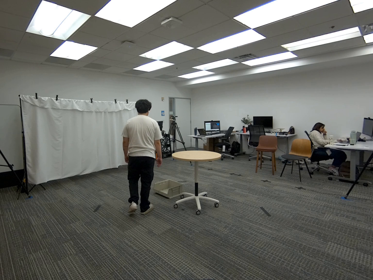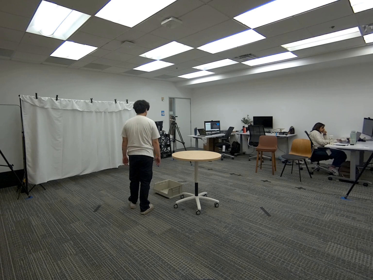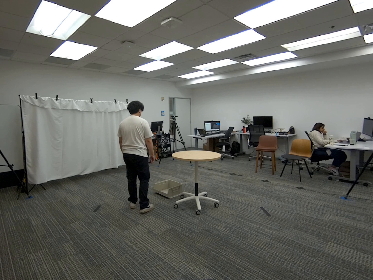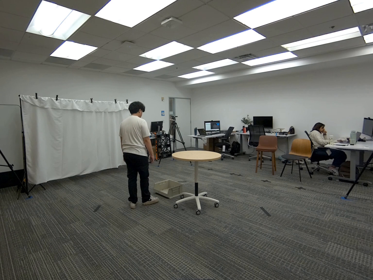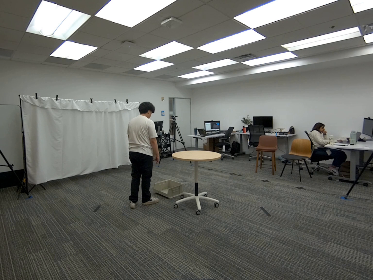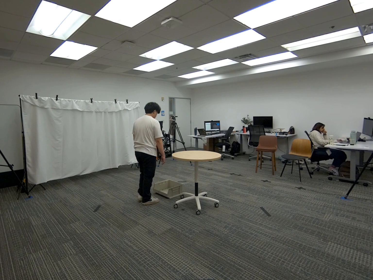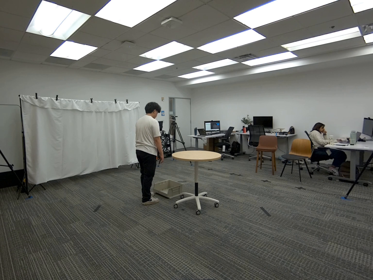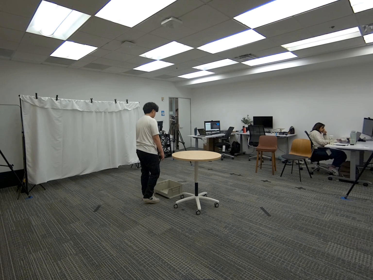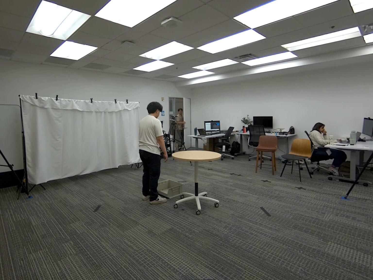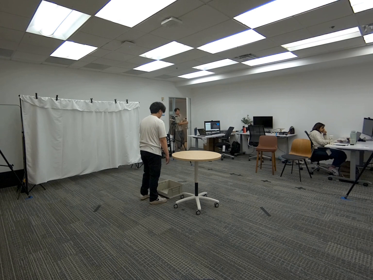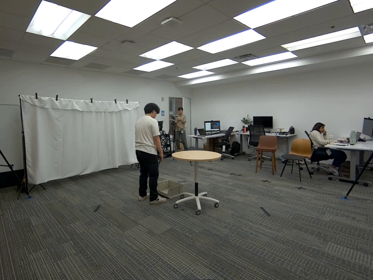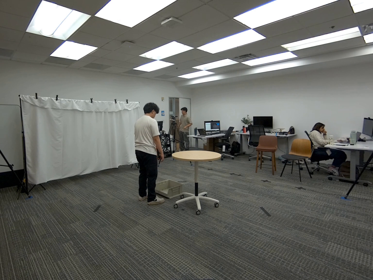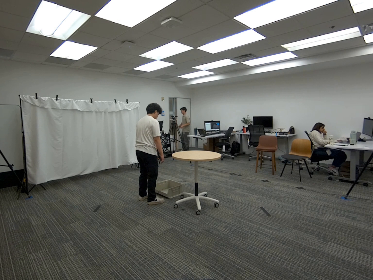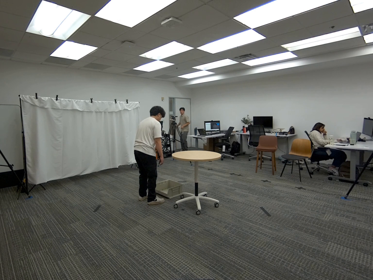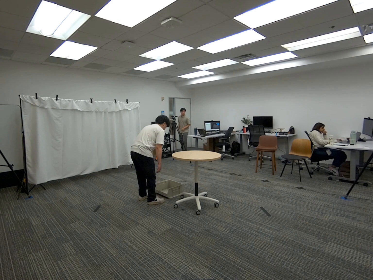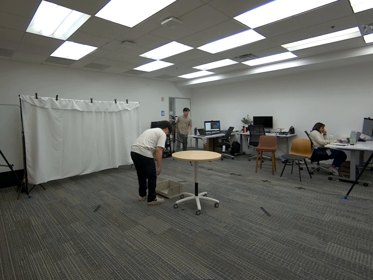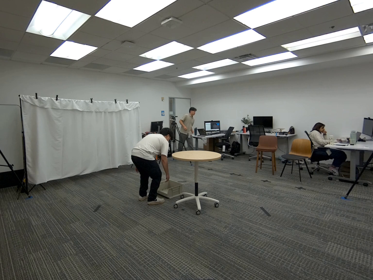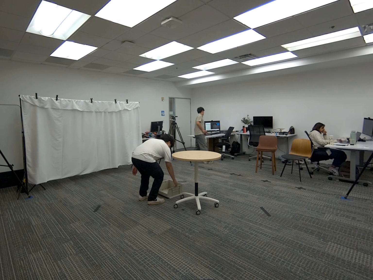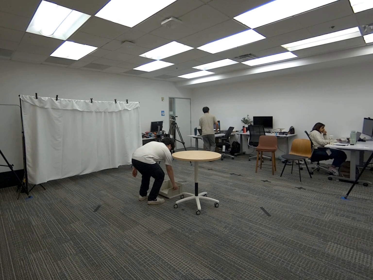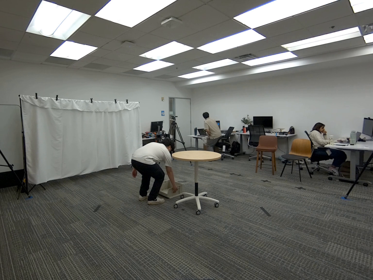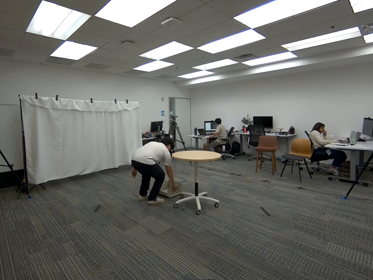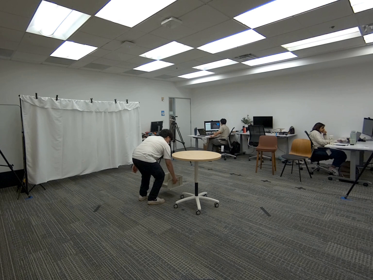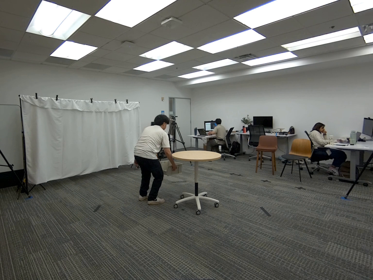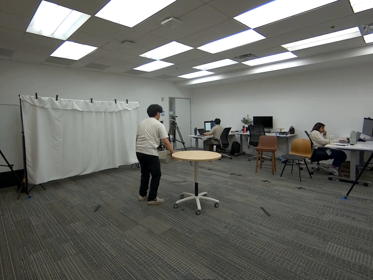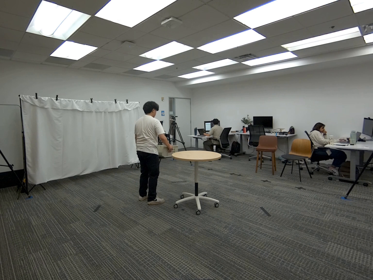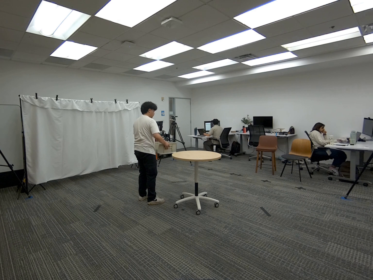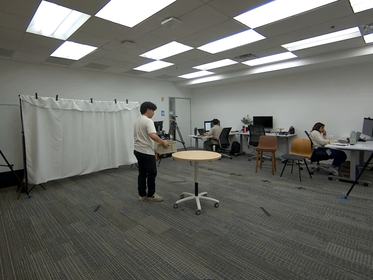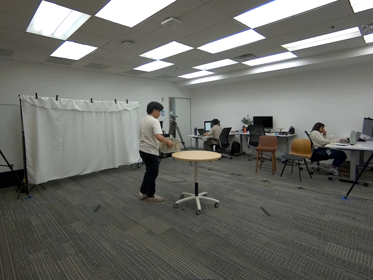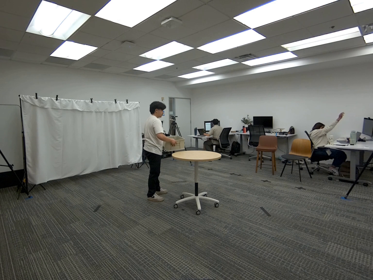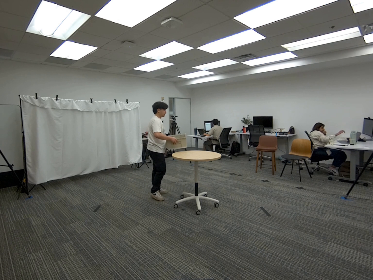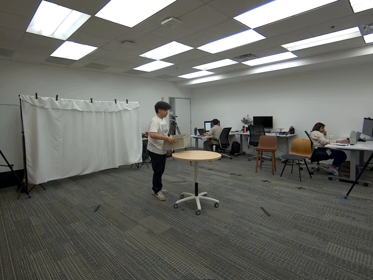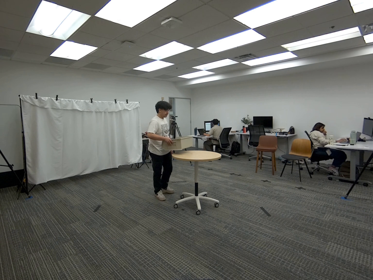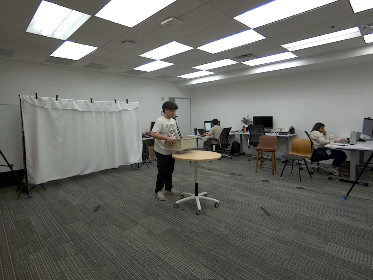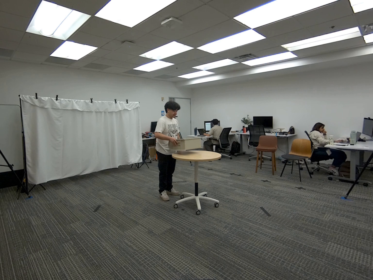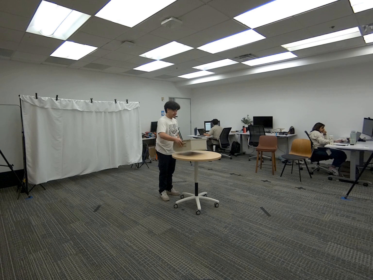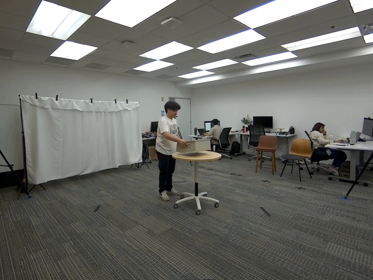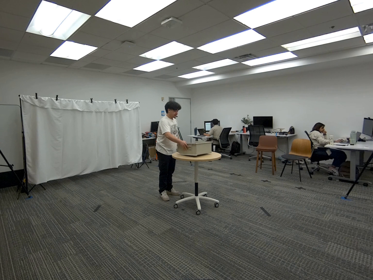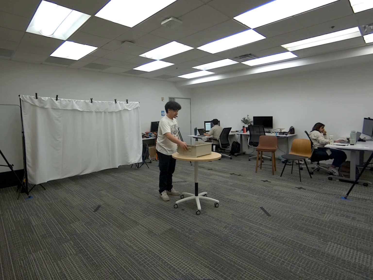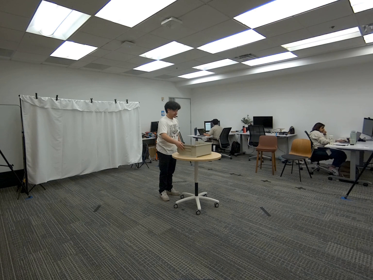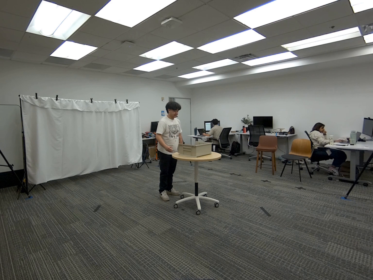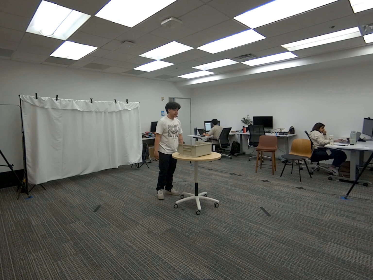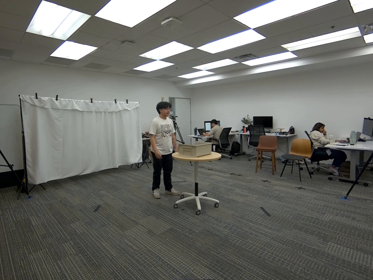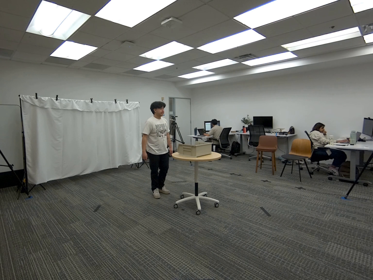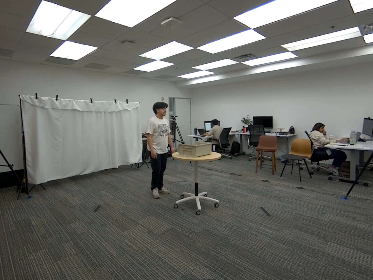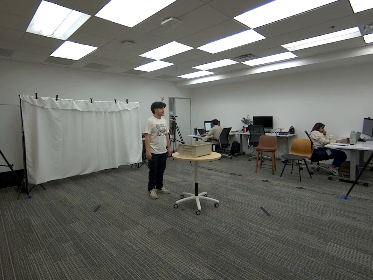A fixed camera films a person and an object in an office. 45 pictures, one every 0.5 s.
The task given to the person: Walk over to the beige bin on the ground and pick up the bin from the left side using your right hand and place the beige bin on the round table.
